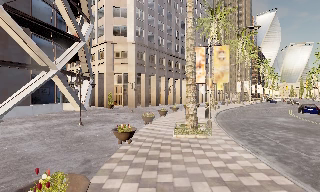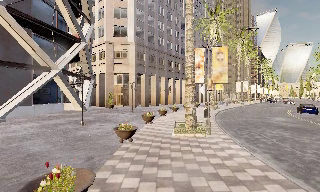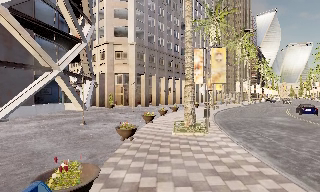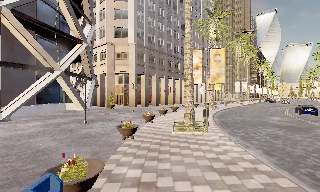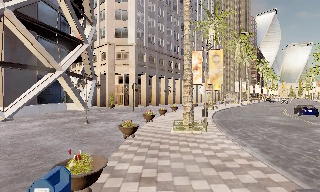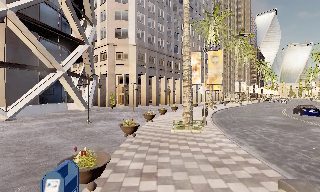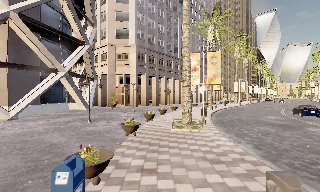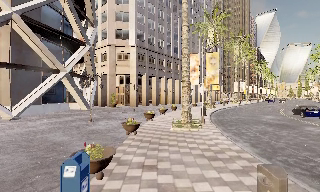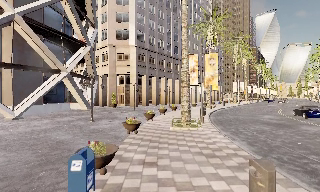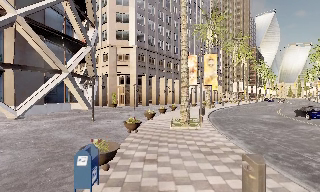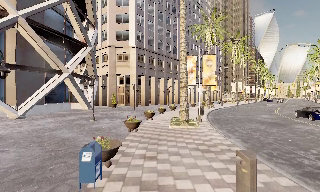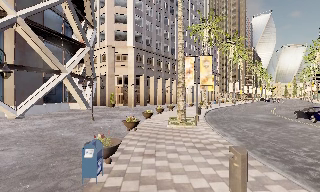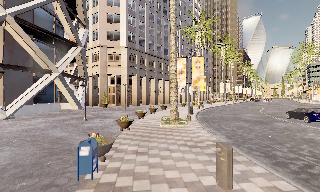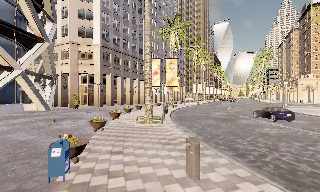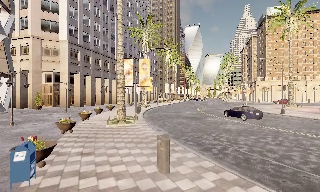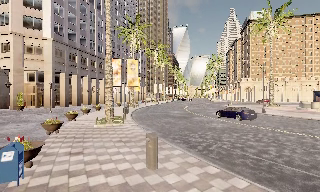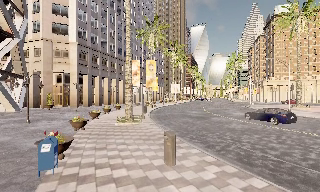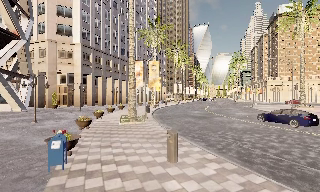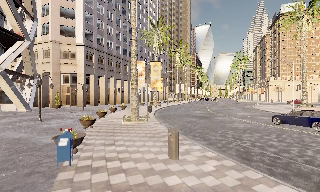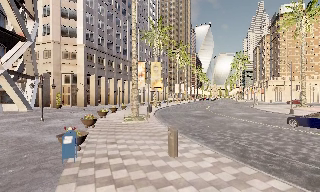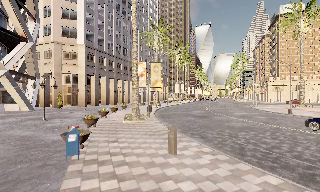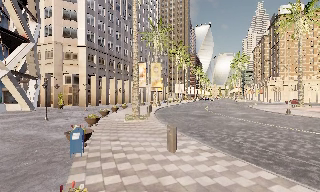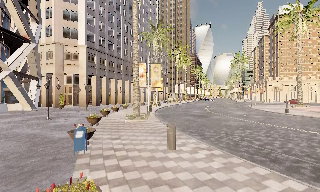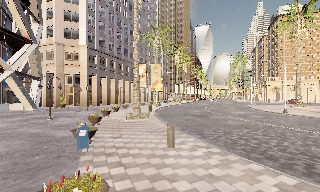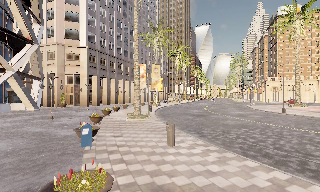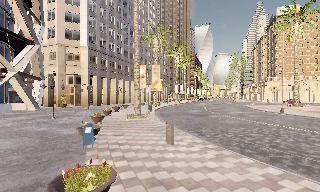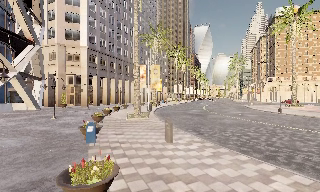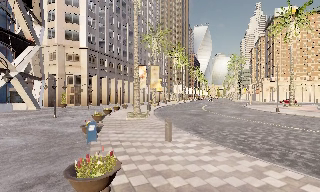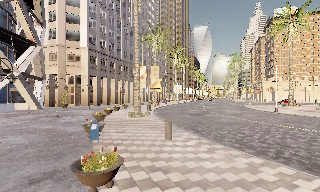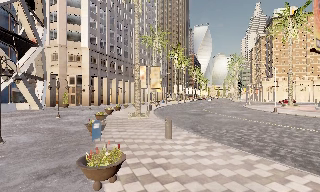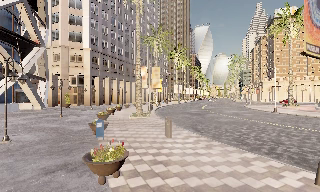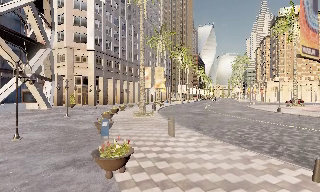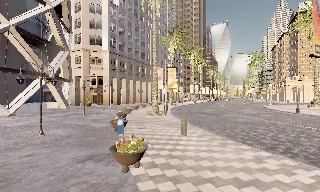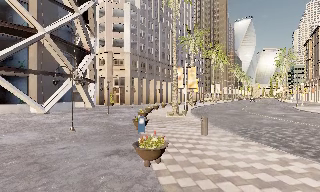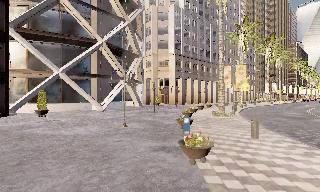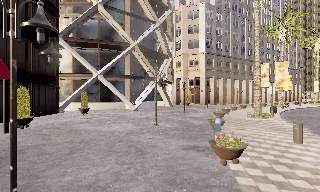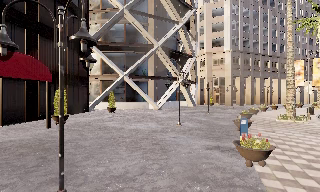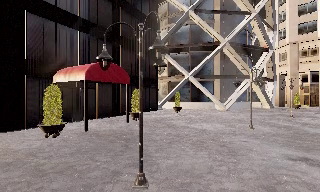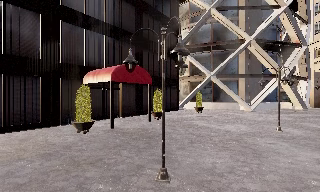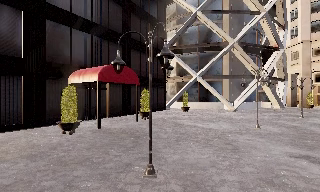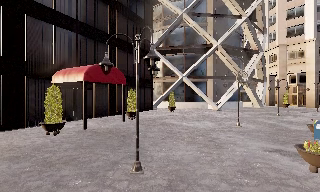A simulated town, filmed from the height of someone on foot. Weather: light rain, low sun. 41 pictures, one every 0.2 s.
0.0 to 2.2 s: The camera travels backward, about 3 m, so what stands in front gets smaller.
2.2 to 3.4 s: The camera swings to its right by about 20 degrees, and the scene slides to the left. It travels backward, about 1.5 m, so what stands in front gets smaller.
3.4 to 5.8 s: The camera travels backward, about 3.5 m, so what stands in front gets smaller.
5.8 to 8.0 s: The camera swings to its left by about 70 degrees, and the scene slides to the right. It travels backward, about 3 m.
The film runs backward here.
